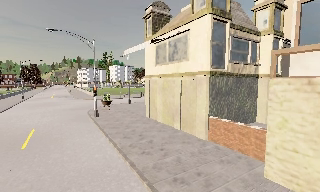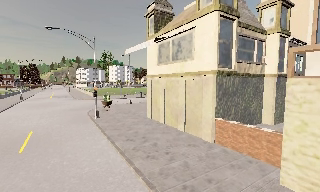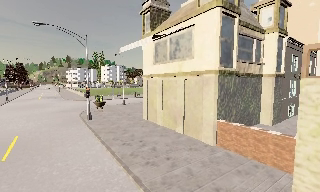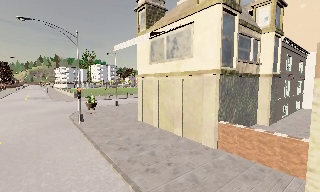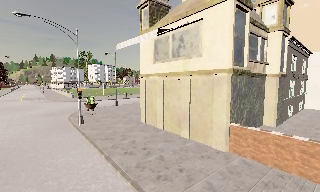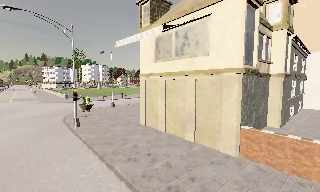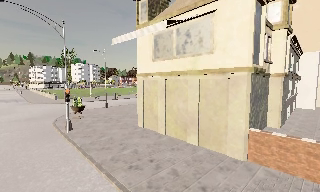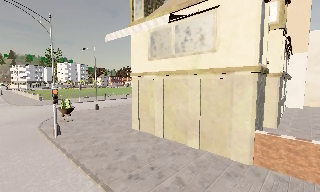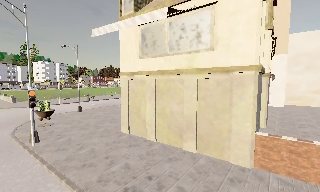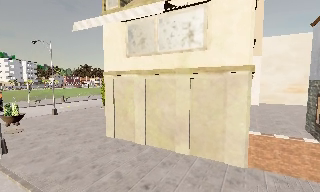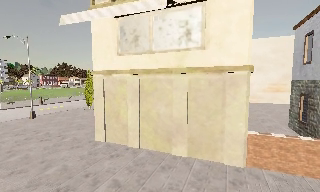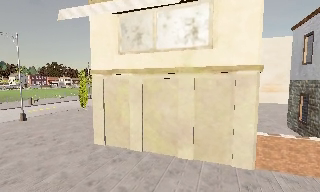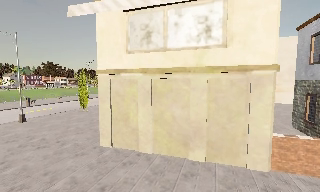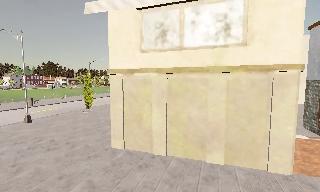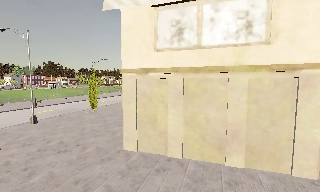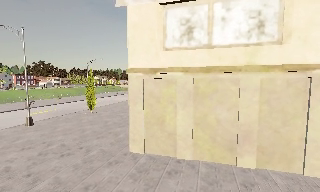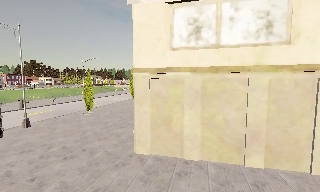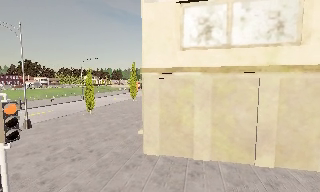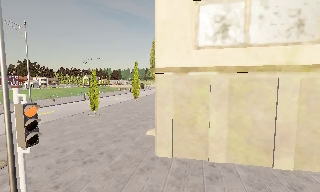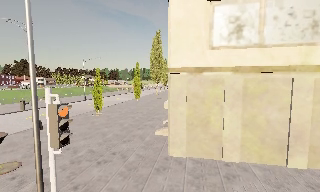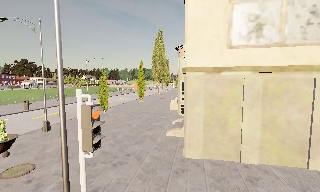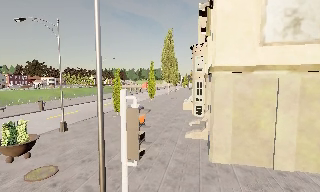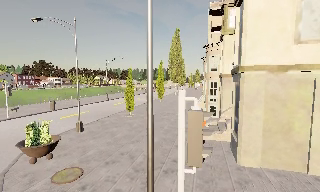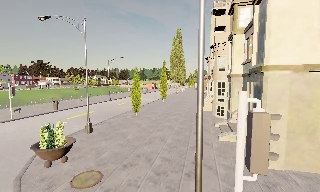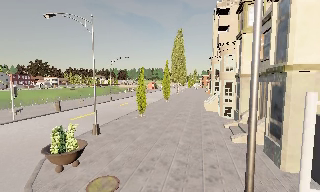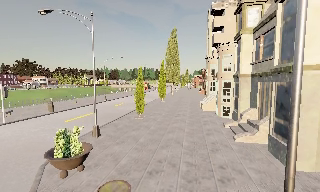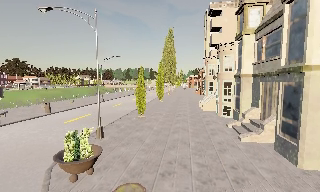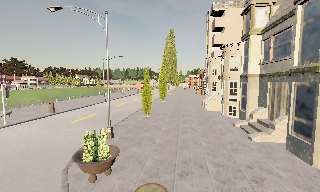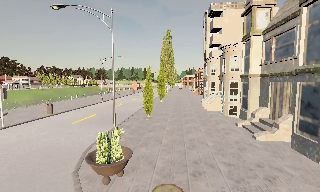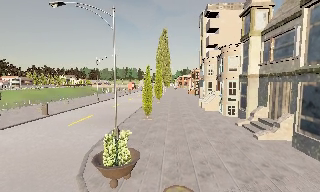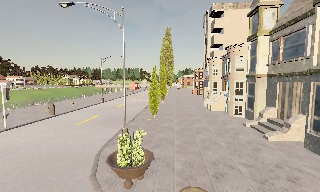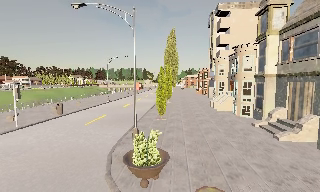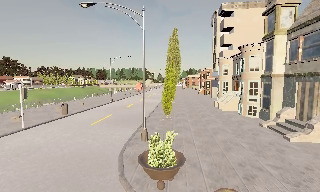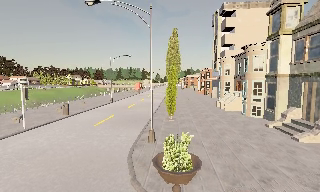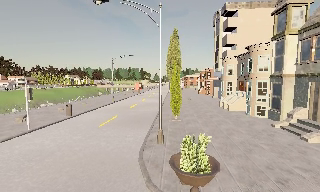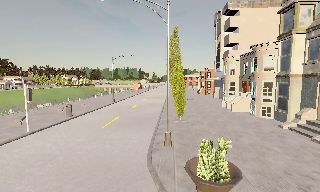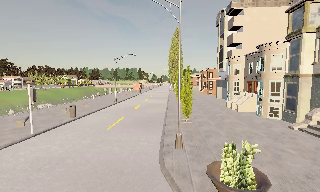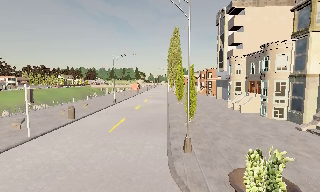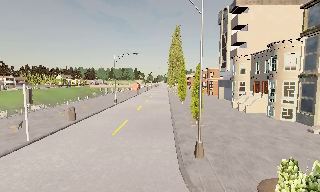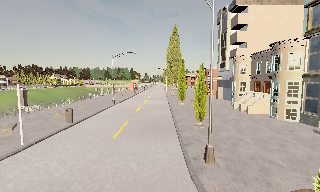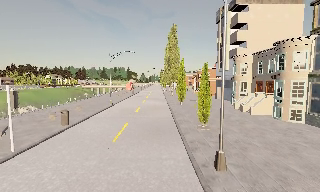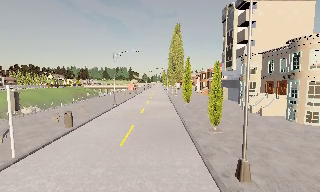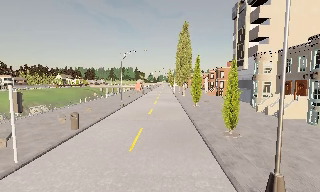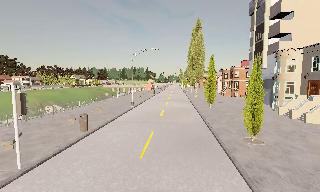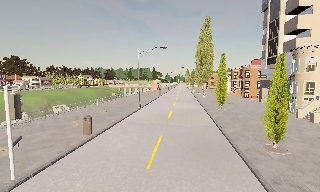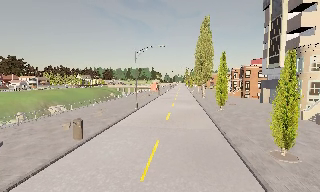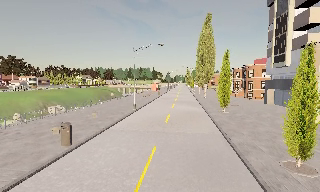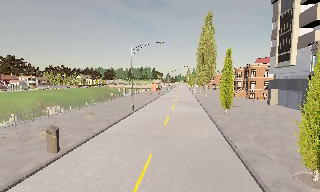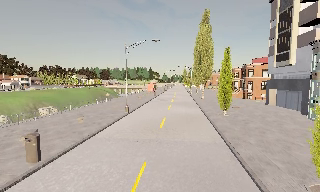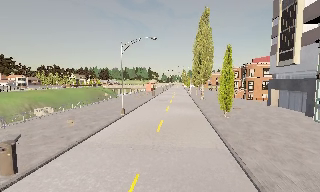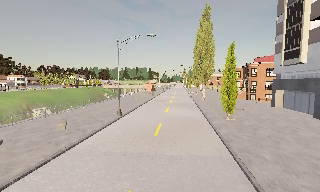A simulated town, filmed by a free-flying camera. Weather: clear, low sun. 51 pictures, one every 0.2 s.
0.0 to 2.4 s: The camera pans to its right, which is clockwise from overhead, by about 40 degrees. It travels to its left and forward, about 8 m.
2.4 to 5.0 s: The camera travels to its left, about 9 m, so close, fixed things drift to the right.
5.0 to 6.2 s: The camera travels to its left, about 3.5 m, so close, fixed things drift to the right. It loses speed.
6.2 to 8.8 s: The camera travels forward and to its left, about 9 m, so what stands in front looms larger.
8.8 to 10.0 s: The camera travels forward, about 5 m, so what stands in front looms larger.
The film runs forward here.
